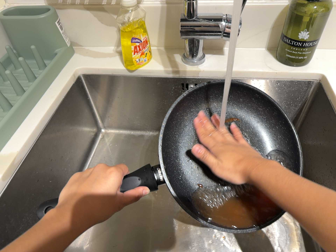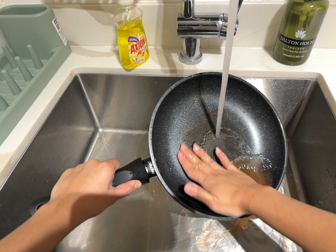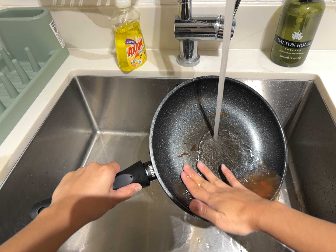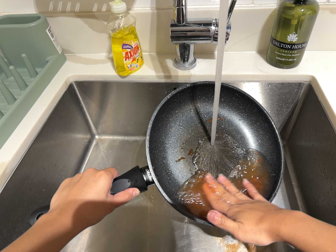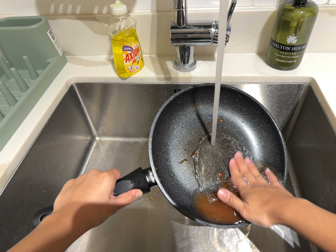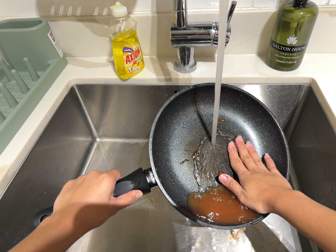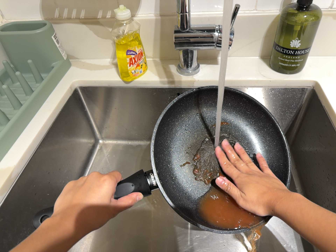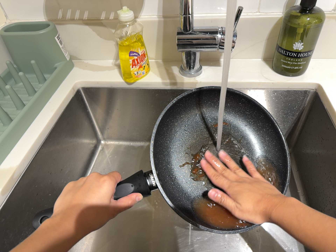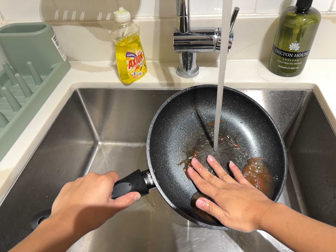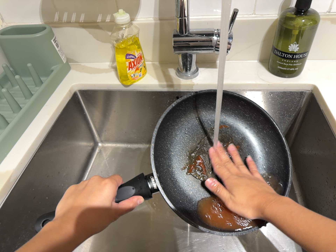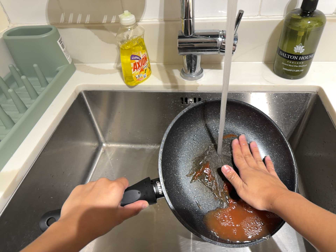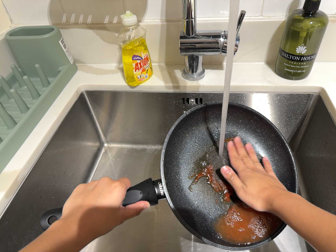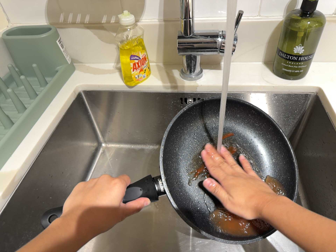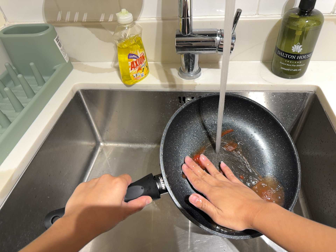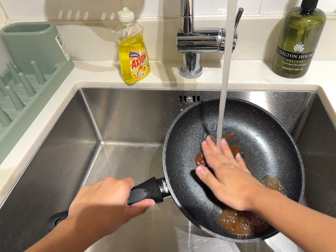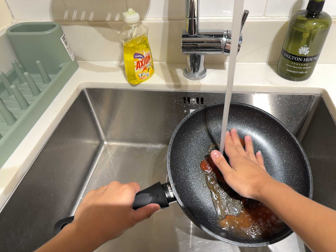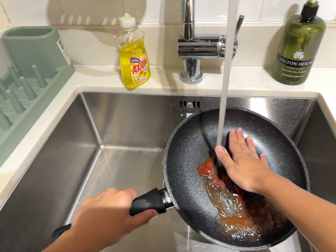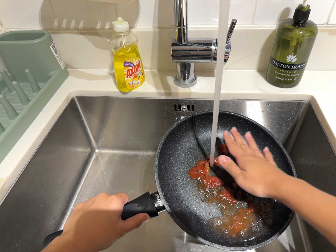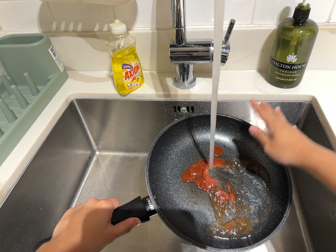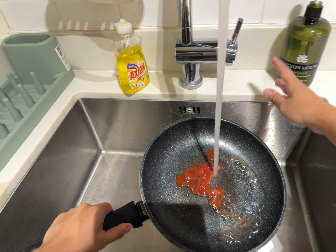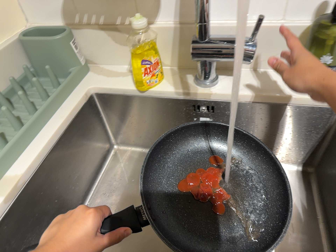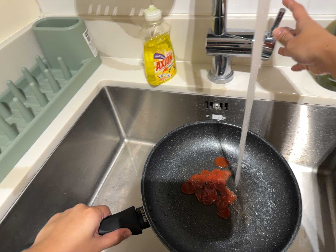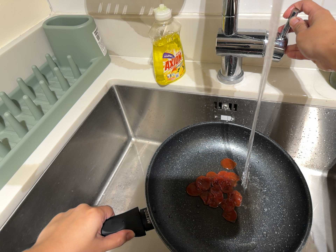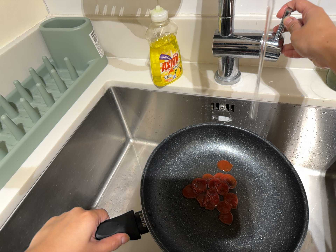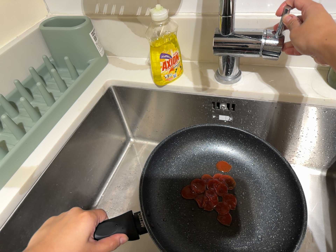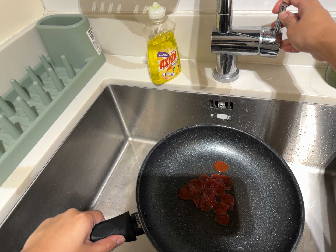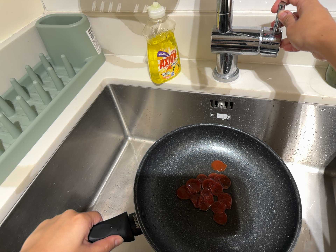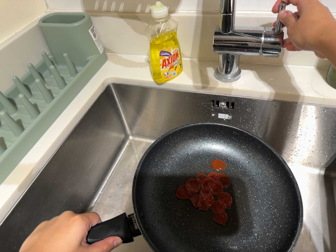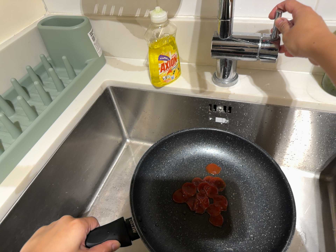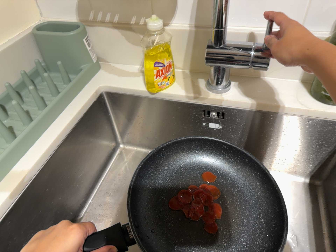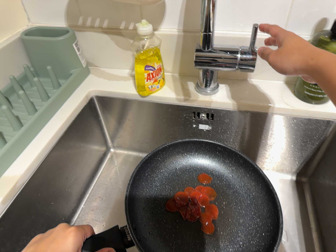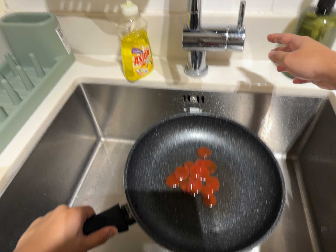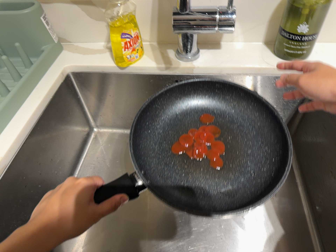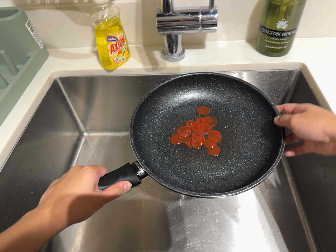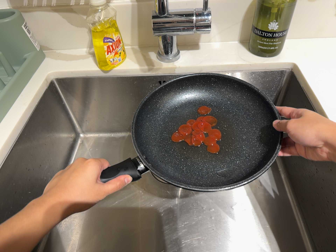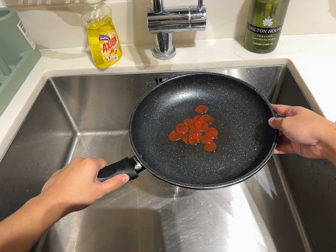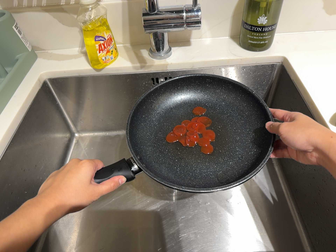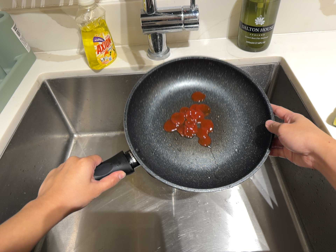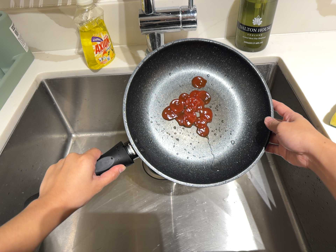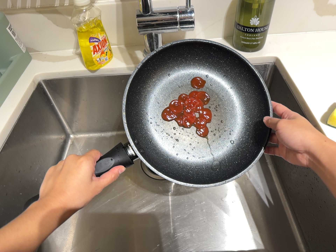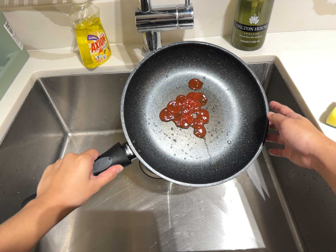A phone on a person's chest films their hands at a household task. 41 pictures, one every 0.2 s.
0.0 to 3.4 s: The camera shifts only a little, or ends up much as it began.
3.4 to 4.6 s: The camera swings to its left by about 10 degrees, and the scene slides to the right.
4.6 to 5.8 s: The camera shifts only a little, or ends up much as it began.
5.8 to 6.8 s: The camera pans to its right by about 10 degrees. It travels toward the bottom of its view, about 6 cm, so close, fixed things drift upward. It rolls about its line of sight by about 10 degrees, and the scene rotates counterclockwise.
6.8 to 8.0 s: The camera shifts only a little, or ends up much as it began.
The film runs backward here.
